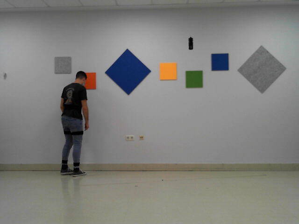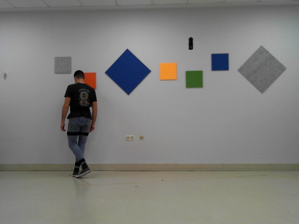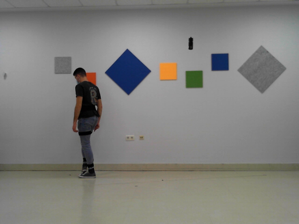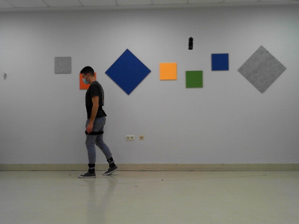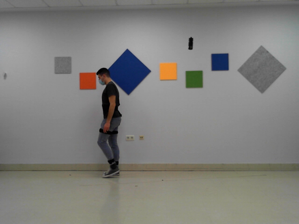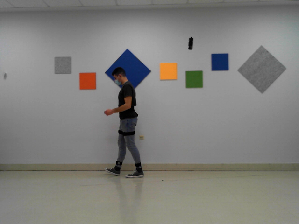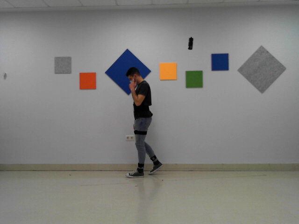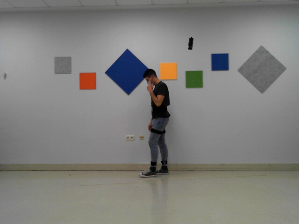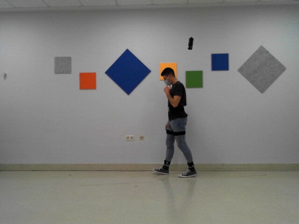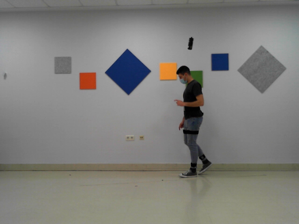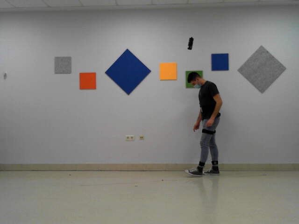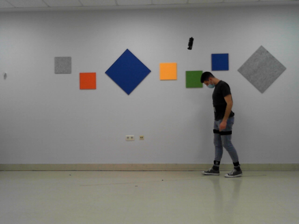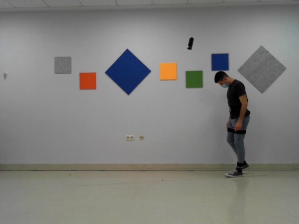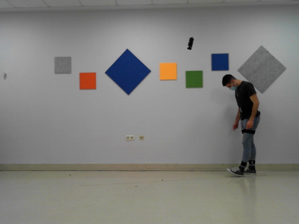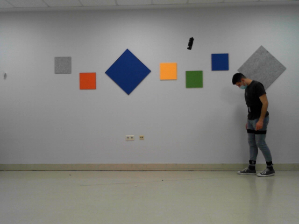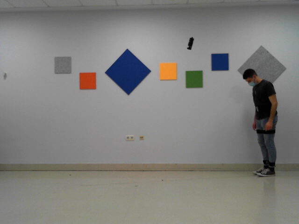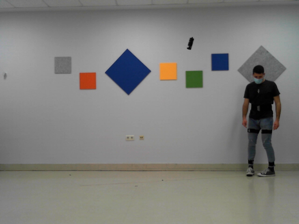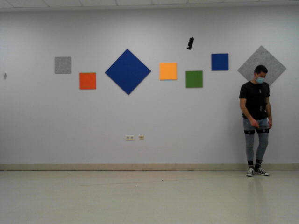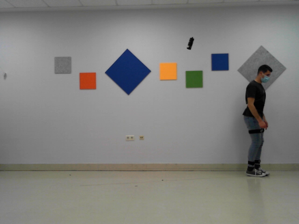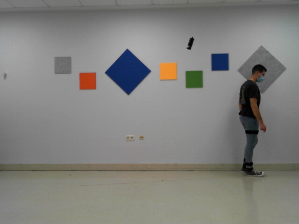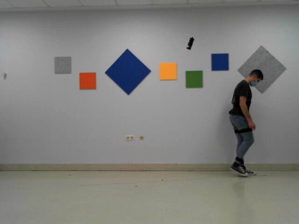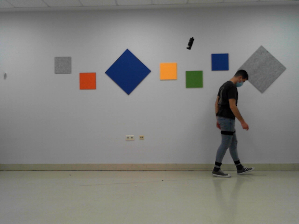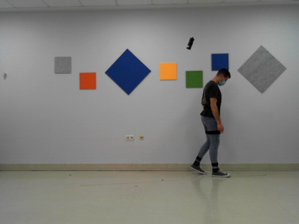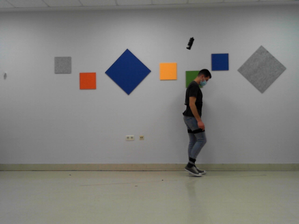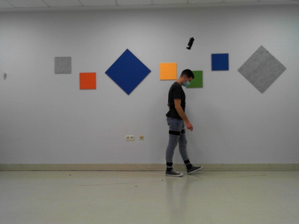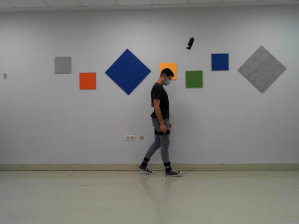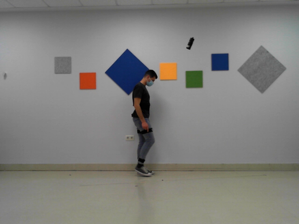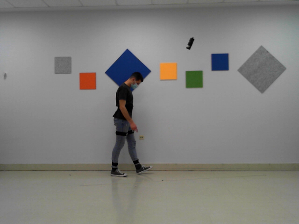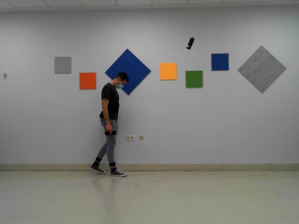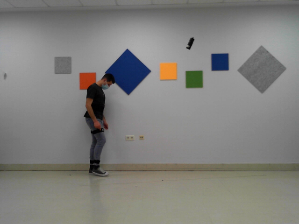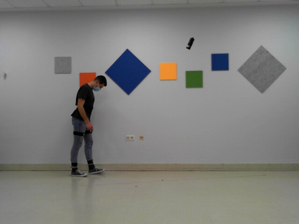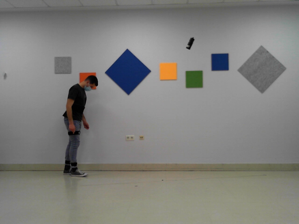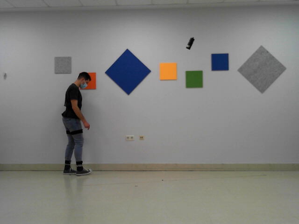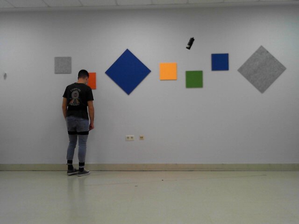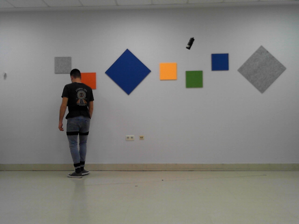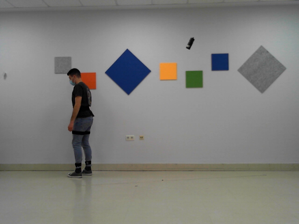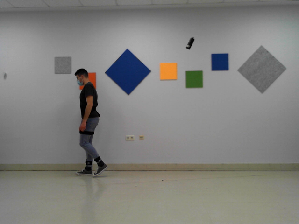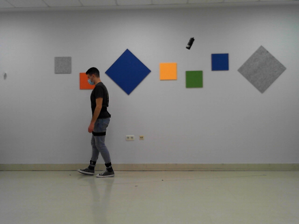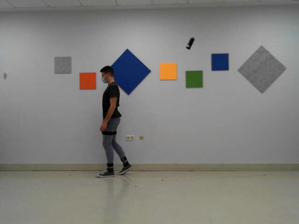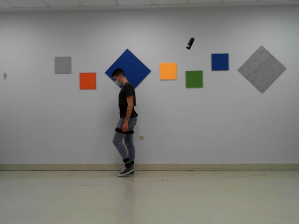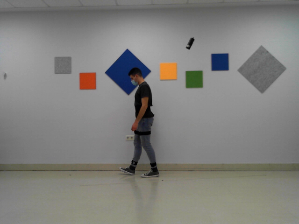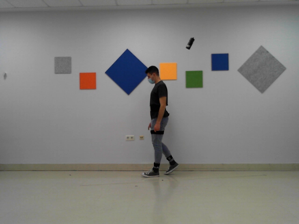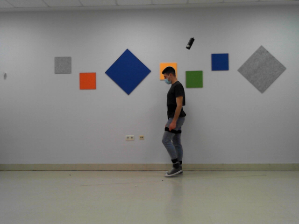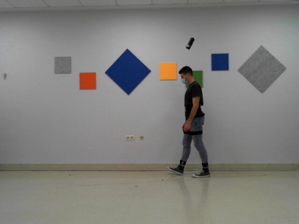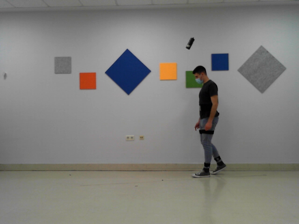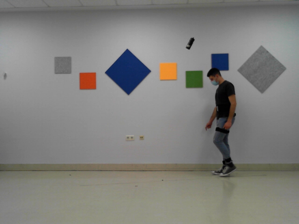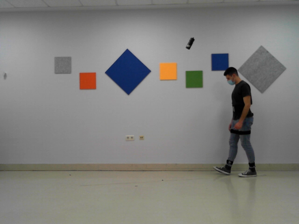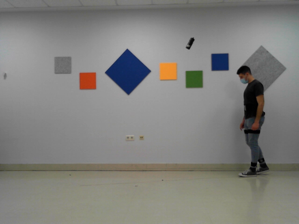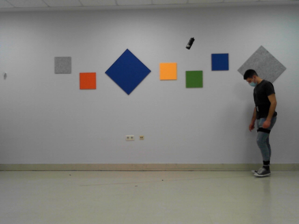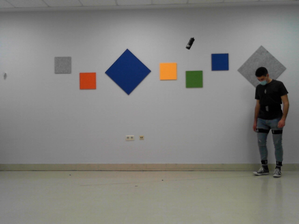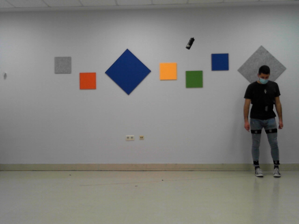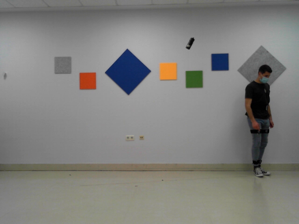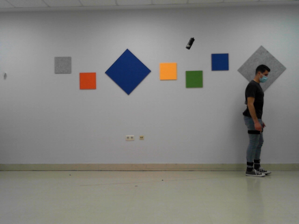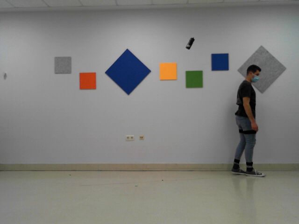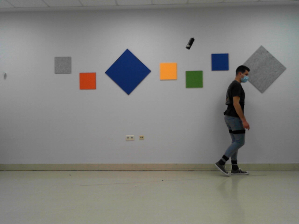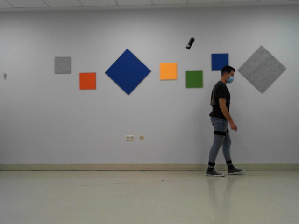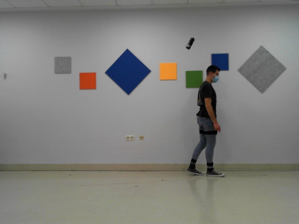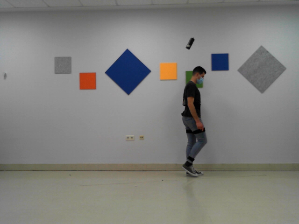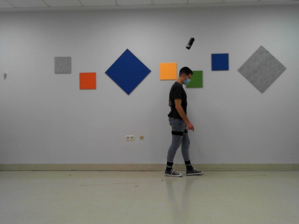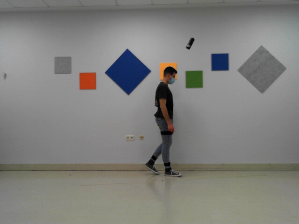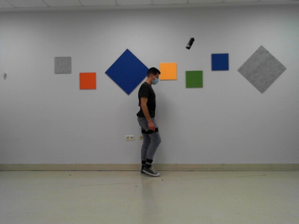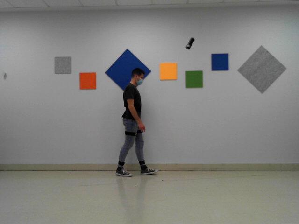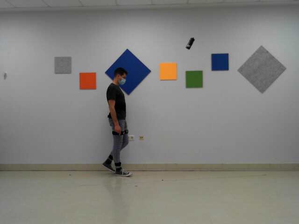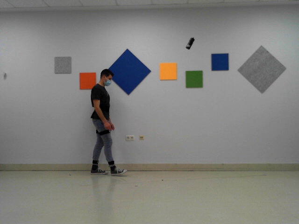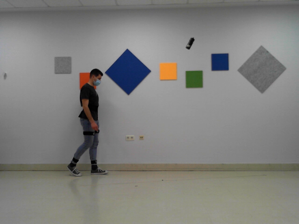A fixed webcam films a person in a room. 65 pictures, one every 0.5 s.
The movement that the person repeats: Walk backward.
